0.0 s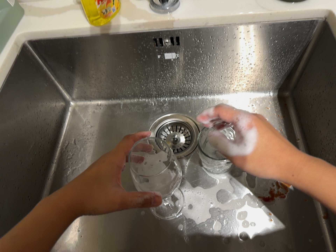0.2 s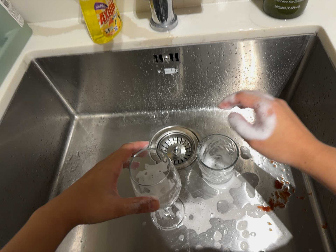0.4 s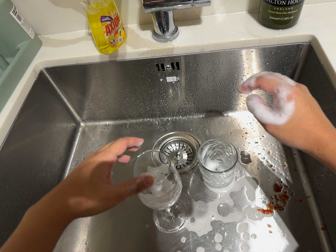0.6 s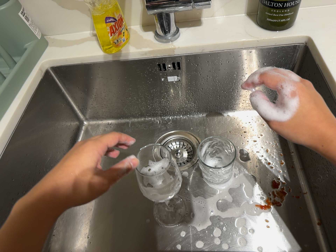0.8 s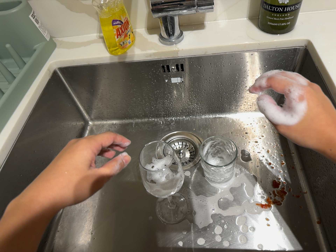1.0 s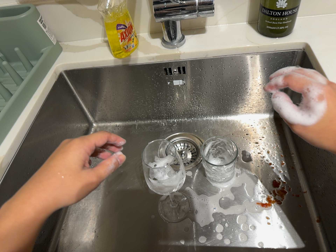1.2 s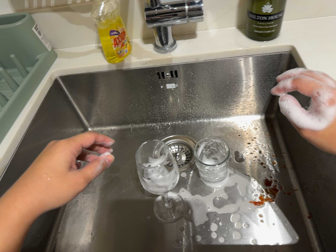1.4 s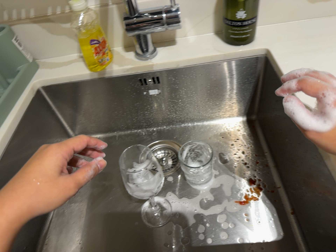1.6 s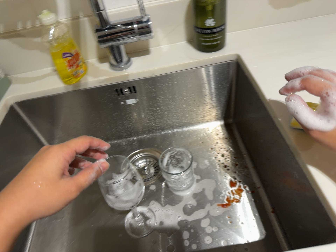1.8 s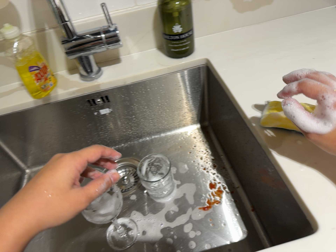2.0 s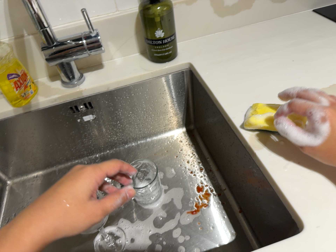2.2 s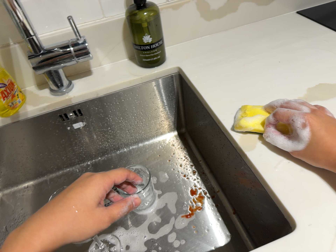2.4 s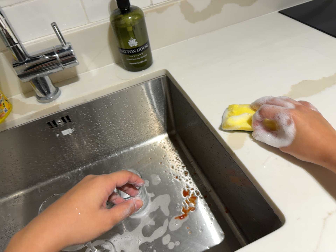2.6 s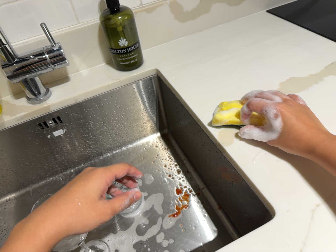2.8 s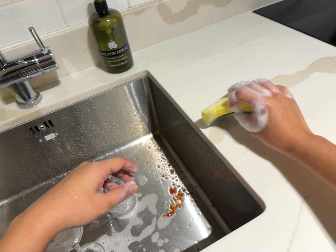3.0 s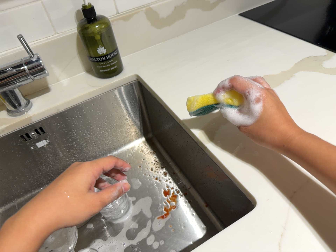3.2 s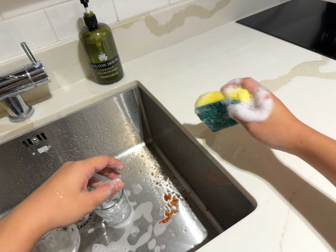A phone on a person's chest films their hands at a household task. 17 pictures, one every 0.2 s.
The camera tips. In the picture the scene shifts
downward.
The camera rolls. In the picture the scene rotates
counterclockwise.
0.0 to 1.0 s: The camera travels backward, about 9 cm, so what stands in front gets smaller. Its aim tips toward the top of its view by about 10 degrees.
1.0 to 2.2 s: The camera pans to its right by about 15 degrees. It travels to its right, about 6 cm, so close, fixed things drift to the left. Its aim tips toward the top of its view by about 10 degrees, and the scene shifts downward. It rolls about its line of sight by about 15 degrees, and the scene rotates counterclockwise.
2.2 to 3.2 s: The camera rolls about its line of sight by about 10 degrees, and the scene rotates counterclockwise.
The film runs backward here.
